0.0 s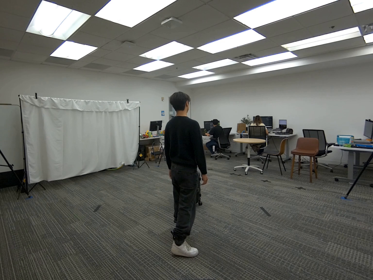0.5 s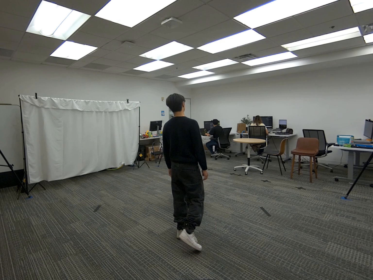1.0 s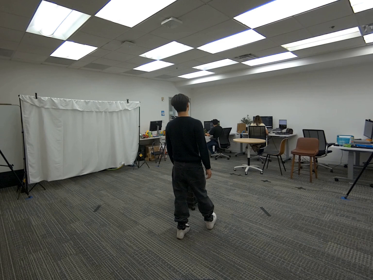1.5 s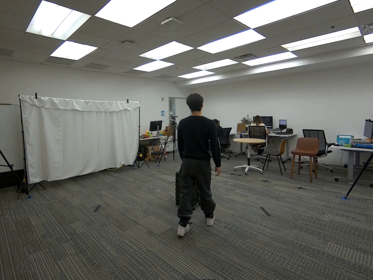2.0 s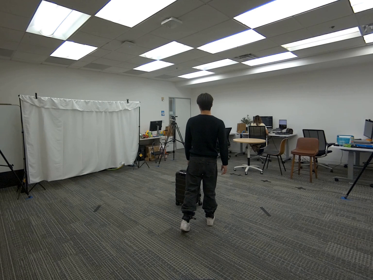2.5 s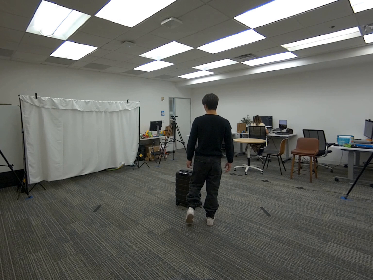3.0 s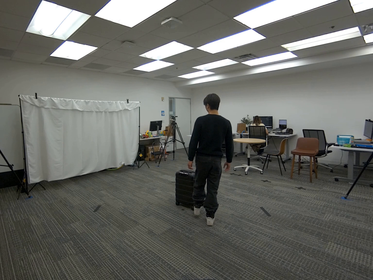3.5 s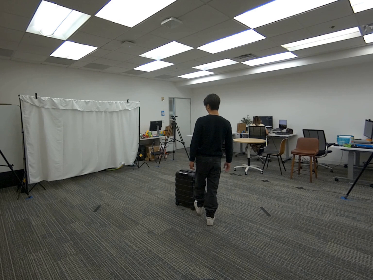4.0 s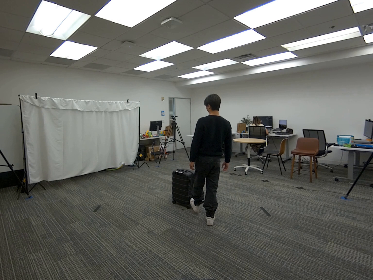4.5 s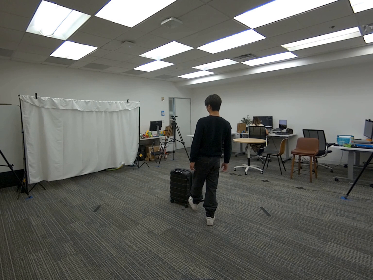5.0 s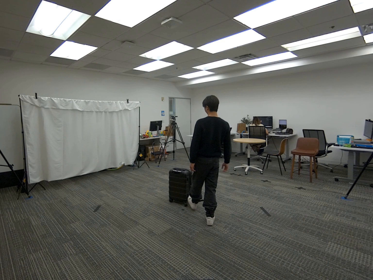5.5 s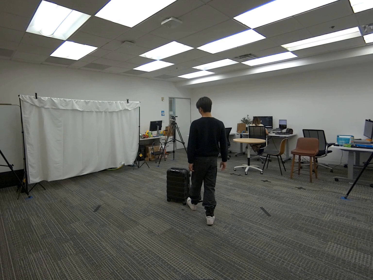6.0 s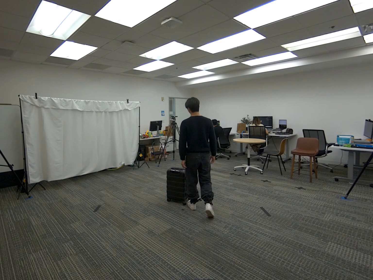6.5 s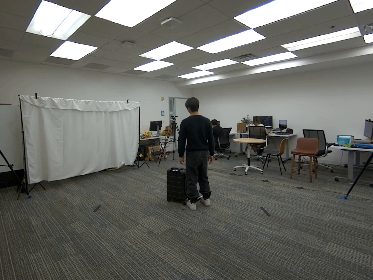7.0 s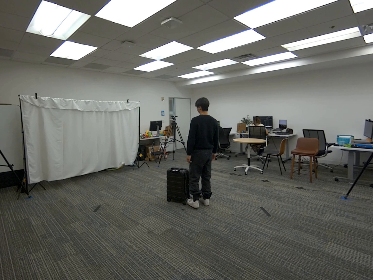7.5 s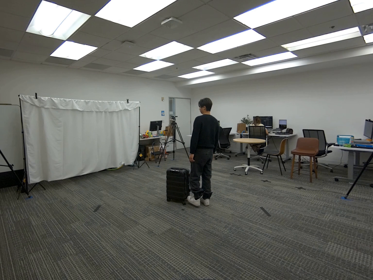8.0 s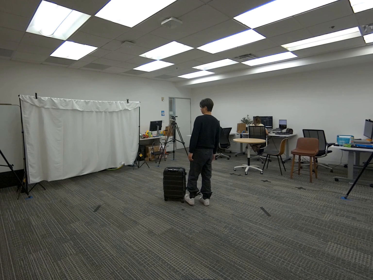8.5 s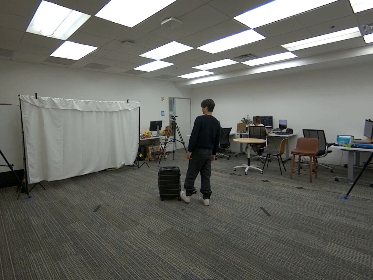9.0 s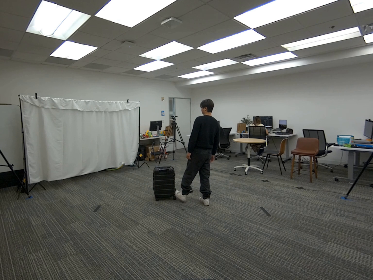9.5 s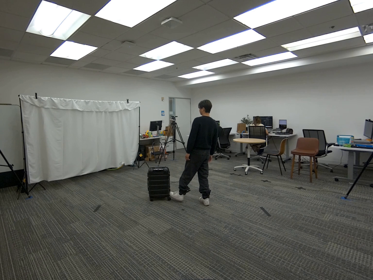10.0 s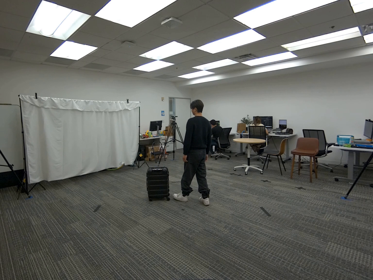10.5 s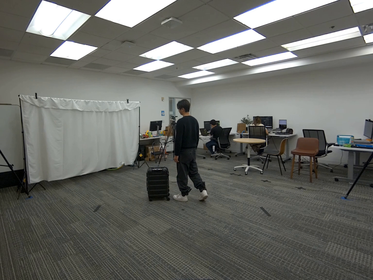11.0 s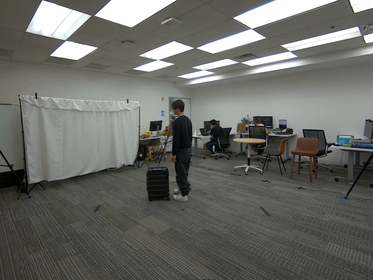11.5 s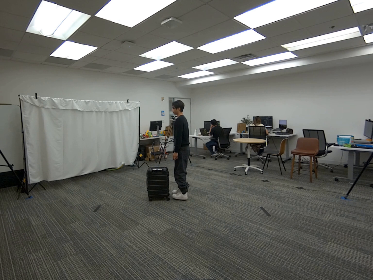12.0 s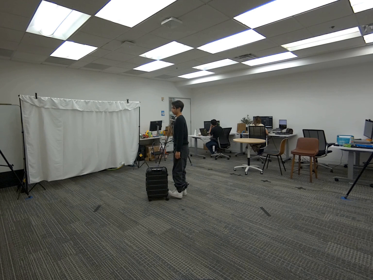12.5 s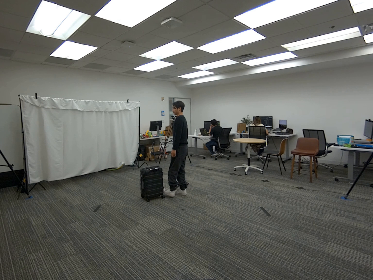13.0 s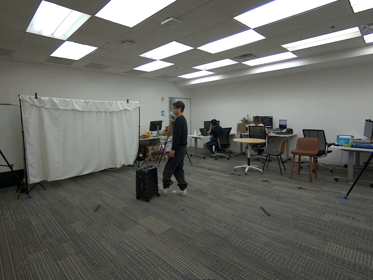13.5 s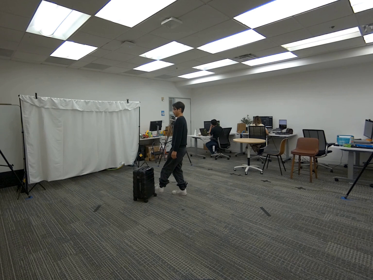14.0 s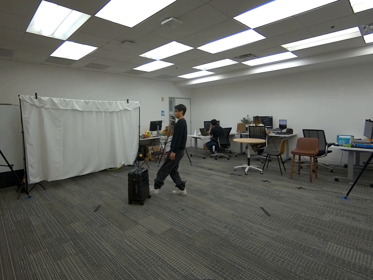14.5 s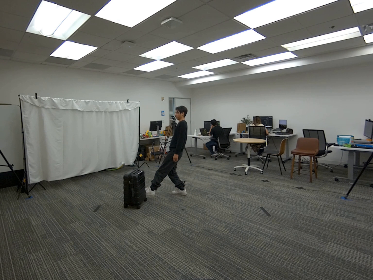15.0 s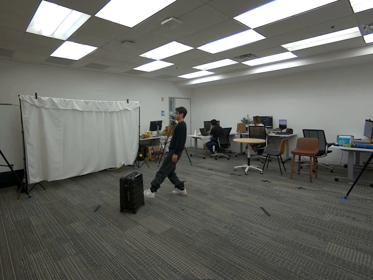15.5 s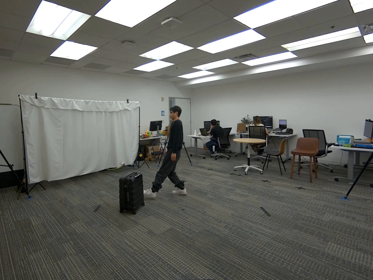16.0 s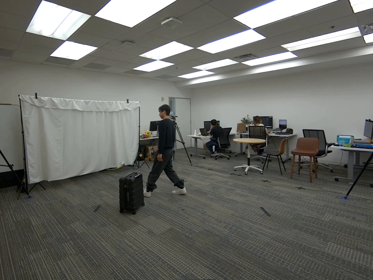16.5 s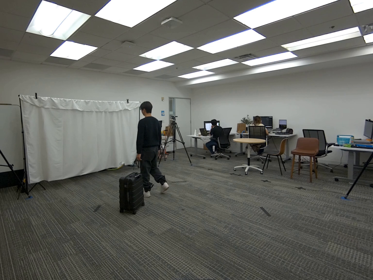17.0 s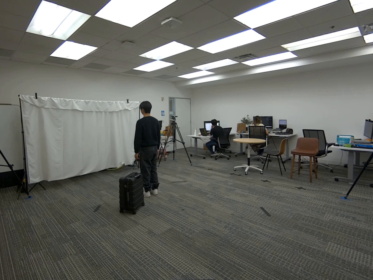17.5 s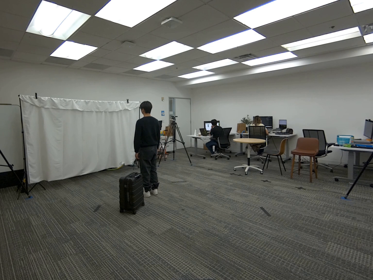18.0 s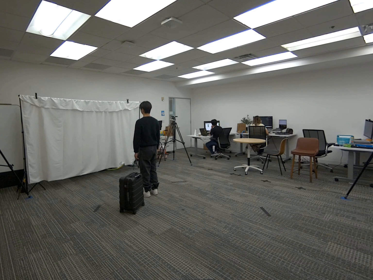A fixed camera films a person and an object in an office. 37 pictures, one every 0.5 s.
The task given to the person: Walk over to the luggage within the bounding area and using your left foot push the luggage within the bounding area. Step away when commplete.
